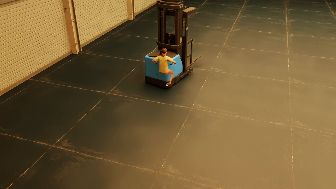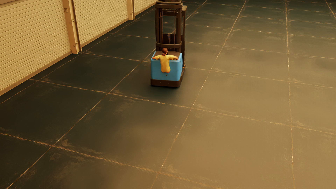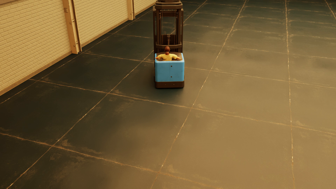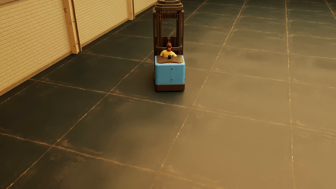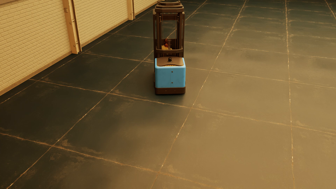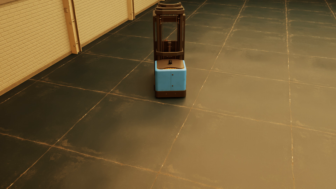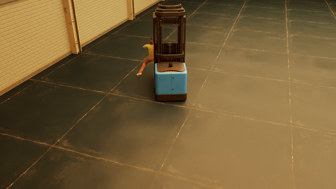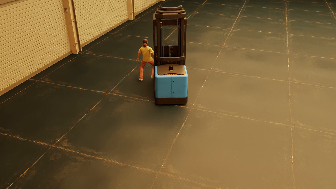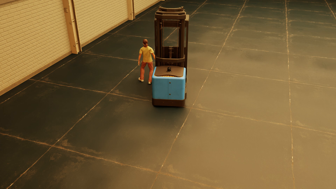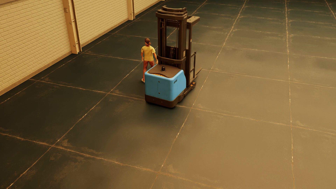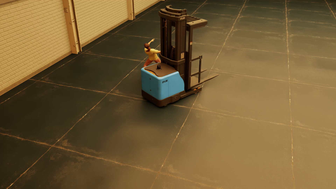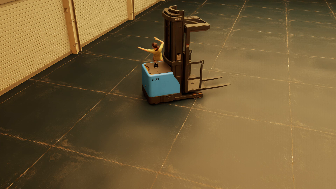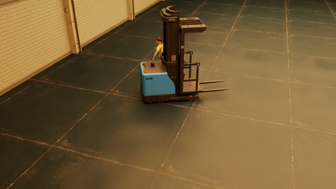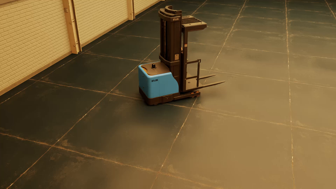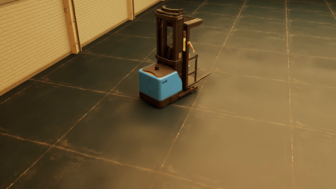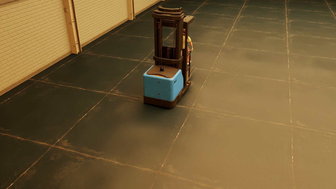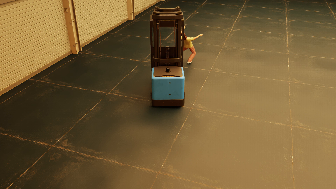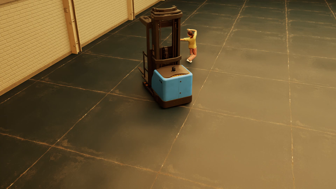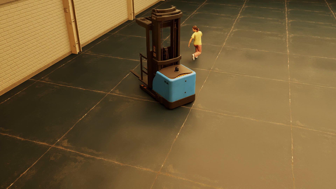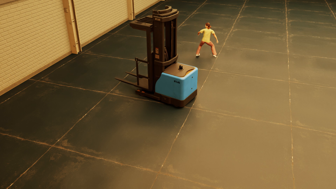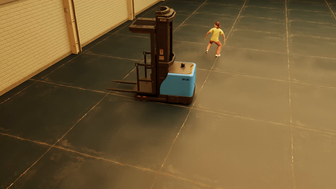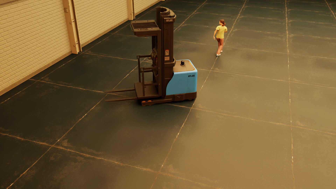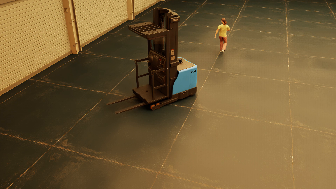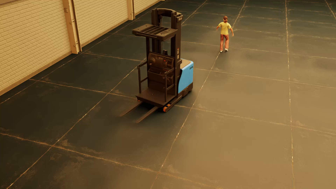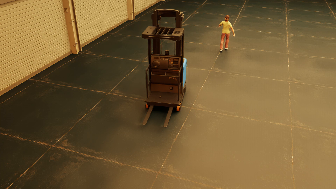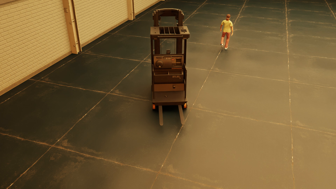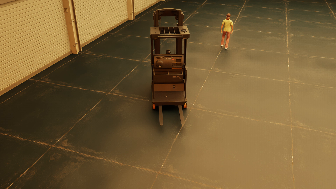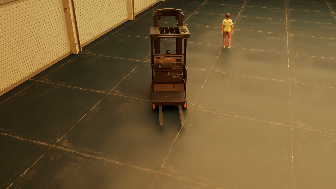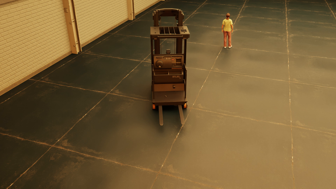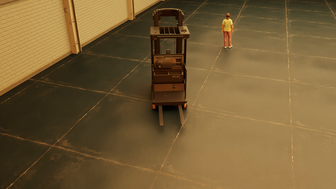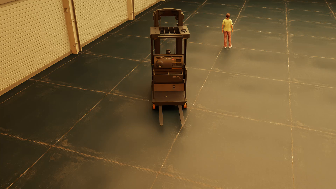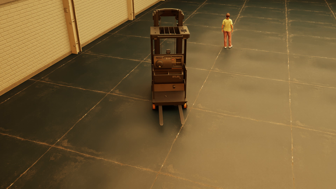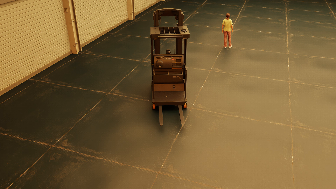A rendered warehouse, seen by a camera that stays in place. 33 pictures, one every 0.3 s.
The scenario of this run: Near miss between a forklift and a person.
